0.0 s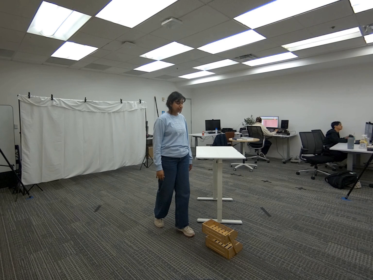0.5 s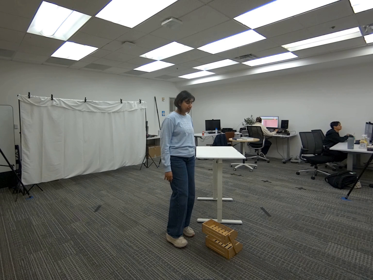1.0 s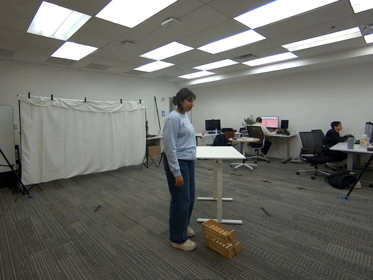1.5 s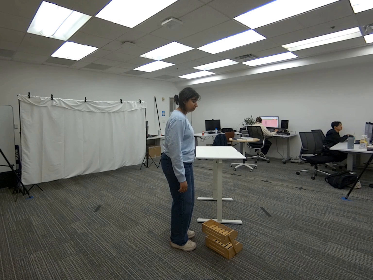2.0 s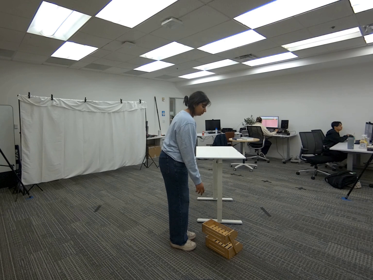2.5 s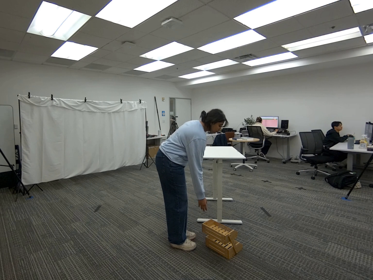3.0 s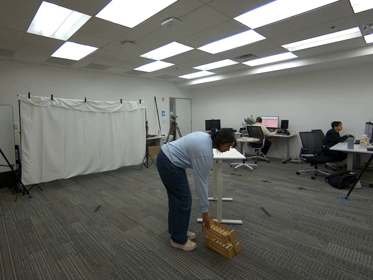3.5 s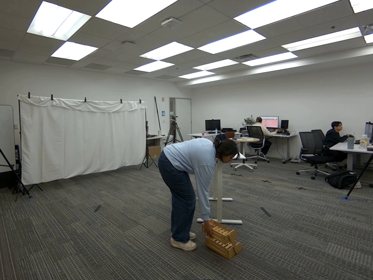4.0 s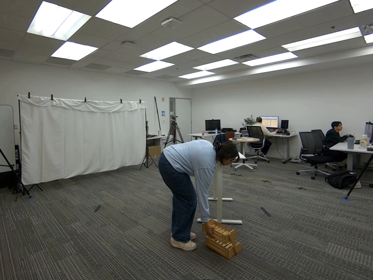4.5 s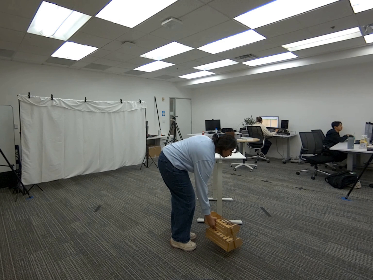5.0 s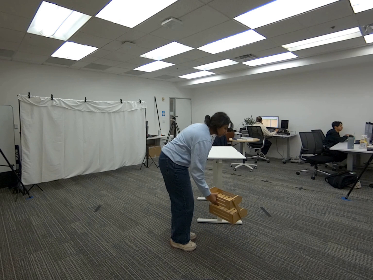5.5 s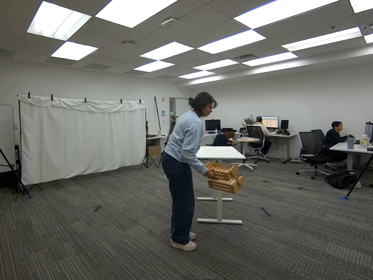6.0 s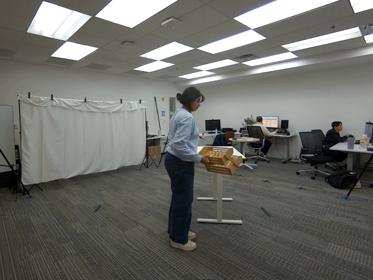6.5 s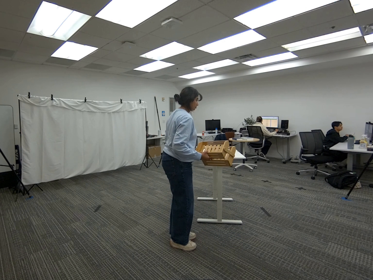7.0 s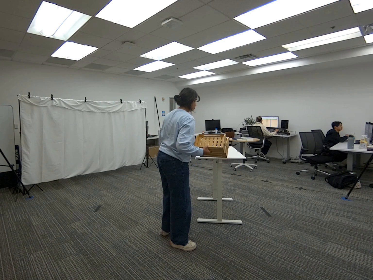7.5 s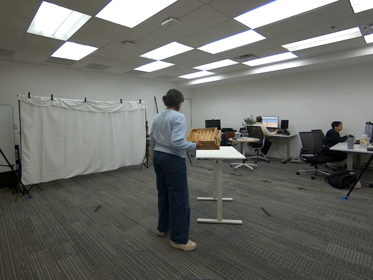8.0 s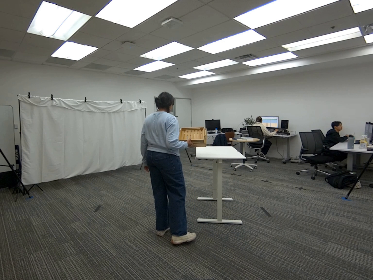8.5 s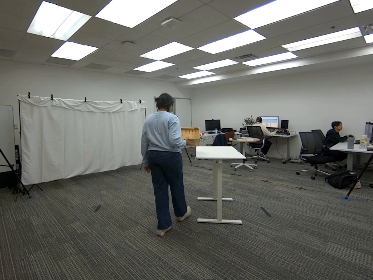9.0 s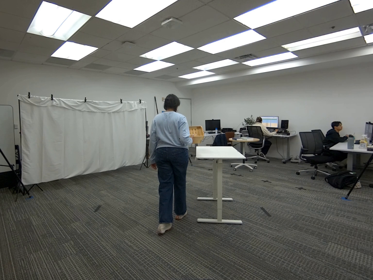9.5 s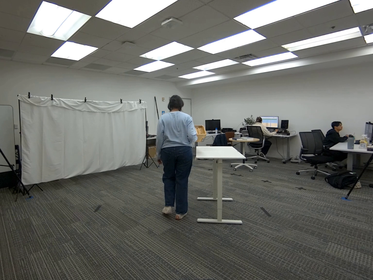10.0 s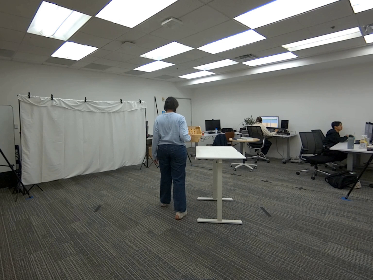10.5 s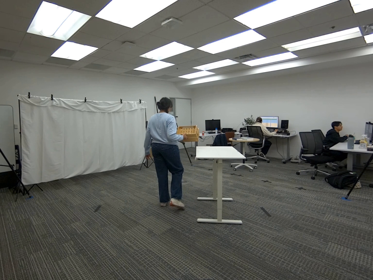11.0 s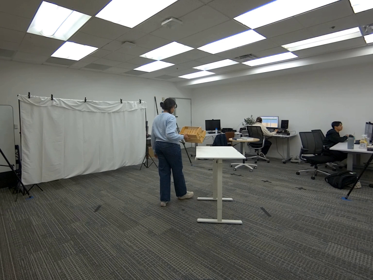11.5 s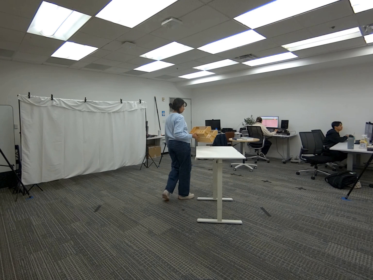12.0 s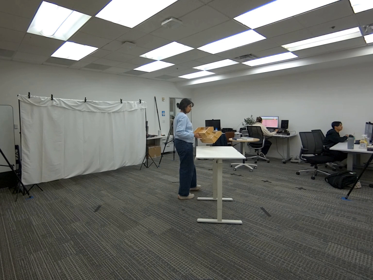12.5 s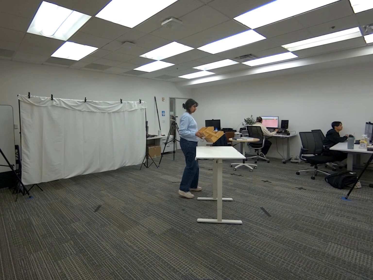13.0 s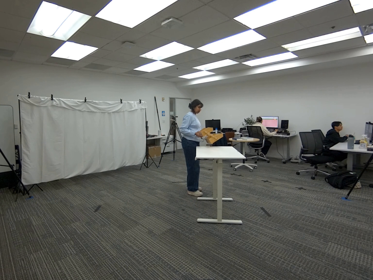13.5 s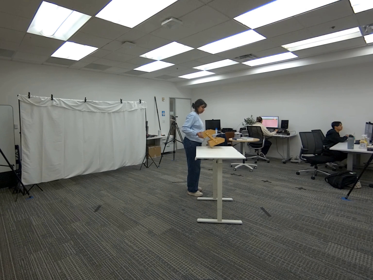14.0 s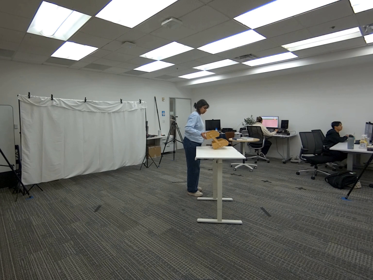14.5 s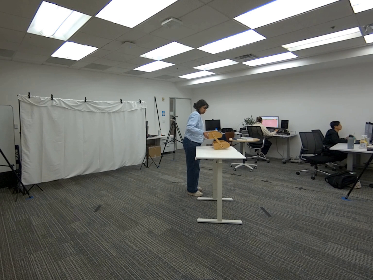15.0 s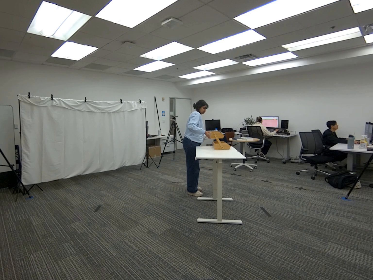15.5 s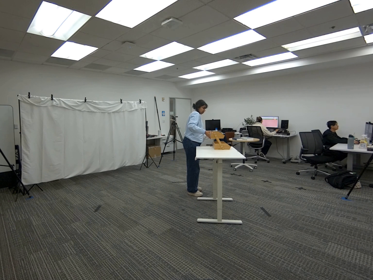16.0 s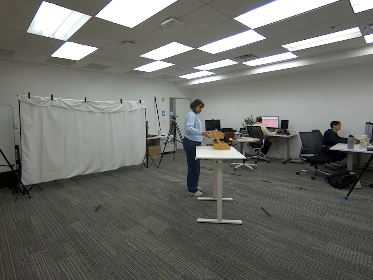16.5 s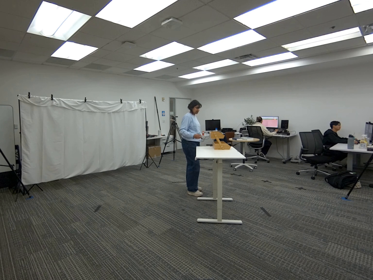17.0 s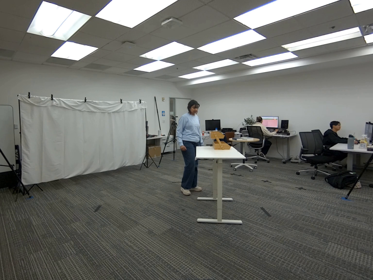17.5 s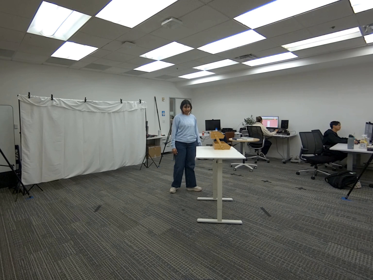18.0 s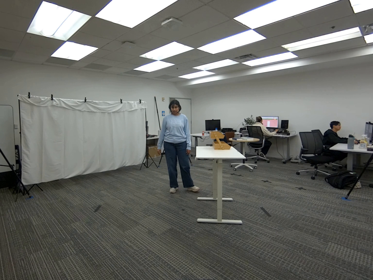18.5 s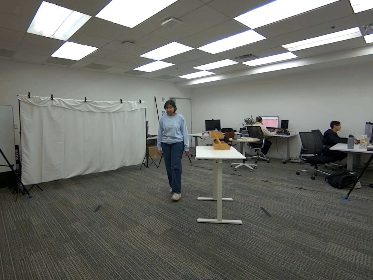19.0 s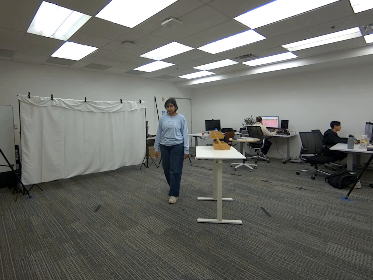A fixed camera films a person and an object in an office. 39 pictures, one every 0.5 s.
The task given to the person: Walk over to the wooden crate on the ground and pick up the wooden crate from the side and place on the white desk.
